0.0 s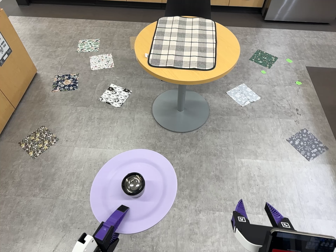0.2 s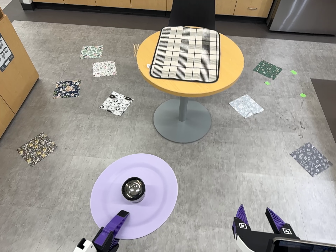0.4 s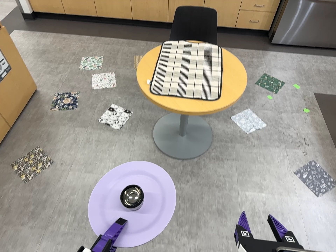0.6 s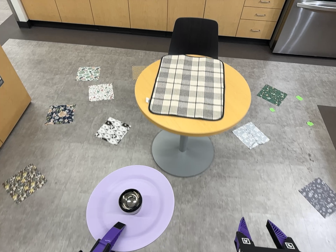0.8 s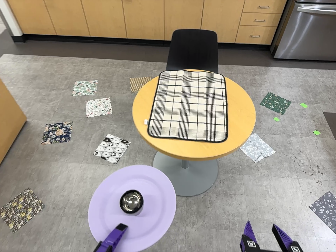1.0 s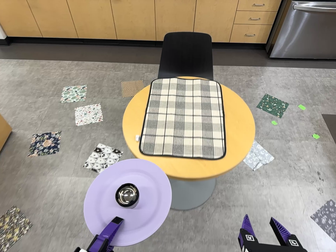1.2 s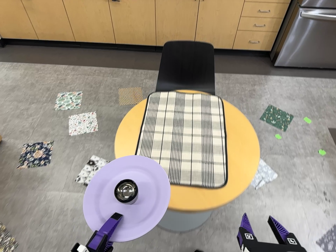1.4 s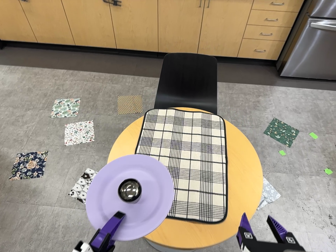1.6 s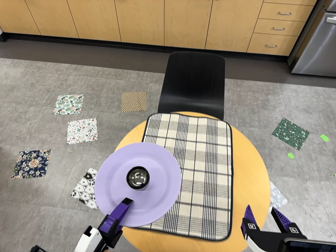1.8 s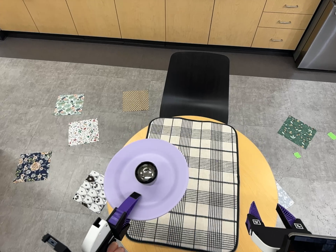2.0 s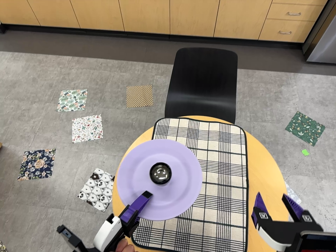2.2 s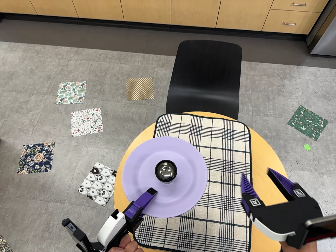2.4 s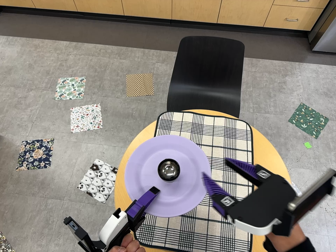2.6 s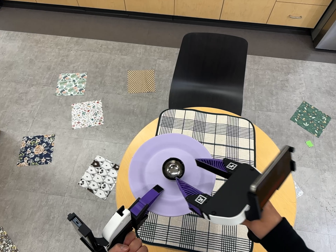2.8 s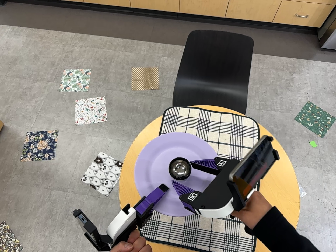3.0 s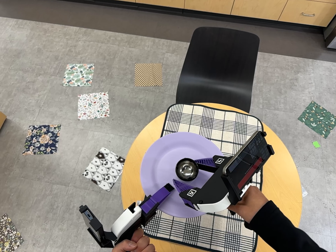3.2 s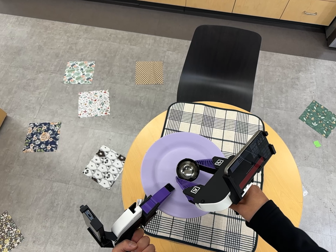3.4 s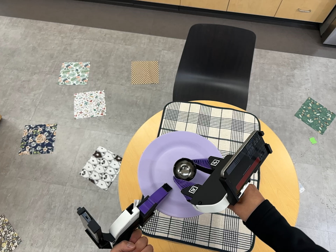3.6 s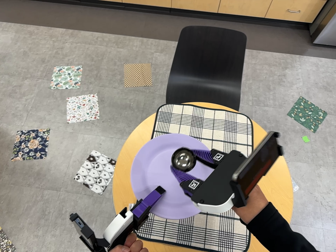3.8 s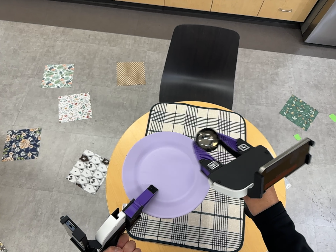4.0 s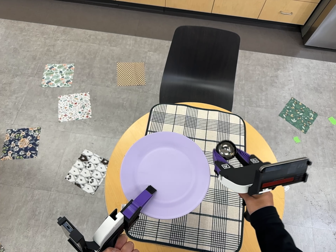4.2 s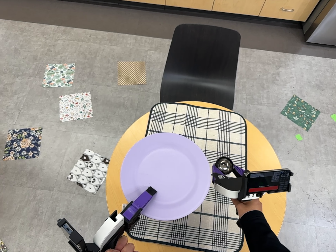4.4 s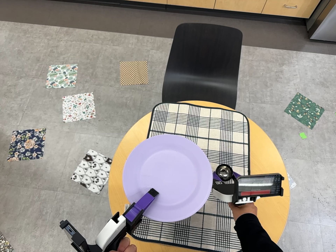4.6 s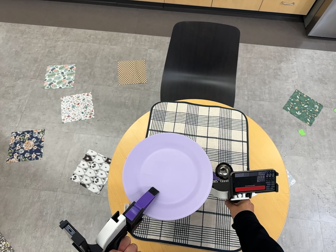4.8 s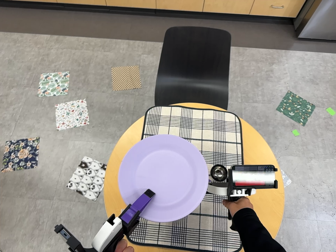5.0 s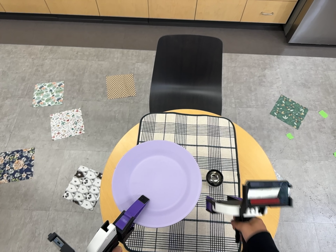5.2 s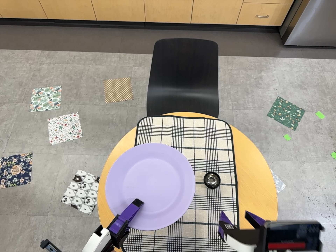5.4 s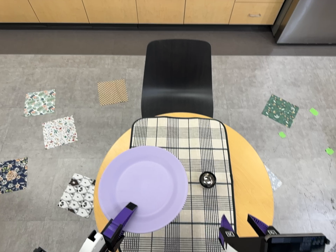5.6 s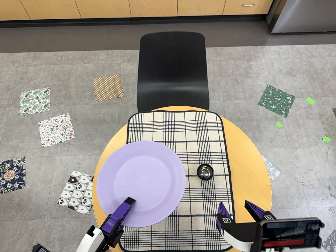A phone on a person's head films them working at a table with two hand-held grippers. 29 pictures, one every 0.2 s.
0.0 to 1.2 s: The camera travels toward the top of its view and forward, about 80 cm, so close, fixed things drift downward.
1.2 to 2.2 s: The camera travels toward the top of its view and forward, about 40 cm, so close, fixed things drift downward. Its aim tips toward the bottom of its view by about 10 degrees.
2.2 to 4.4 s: The camera shifts only a little, or ends up much as it began.
4.4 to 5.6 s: The camera travels to its right, about 5 cm, so close, fixed things drift to the left. It rolls about its line of sight by about 10 degrees, and the scene rotates counterclockwise.
The film runs forward here.
